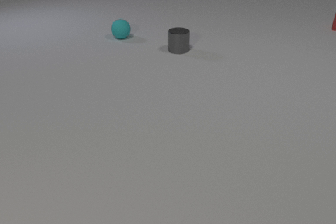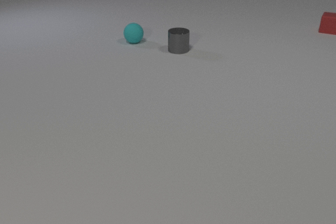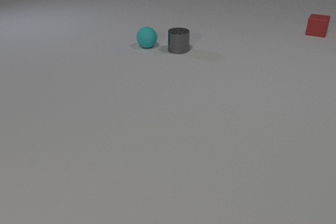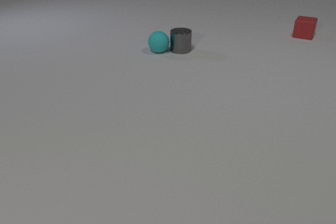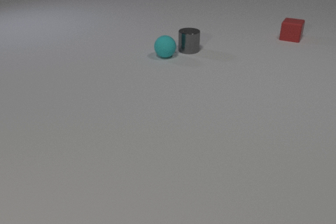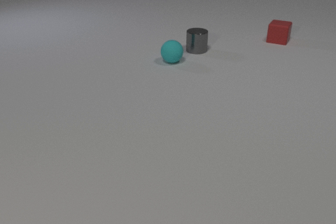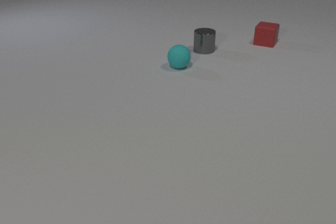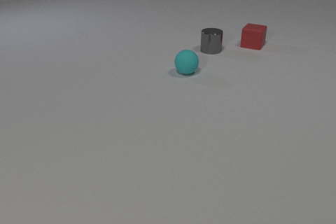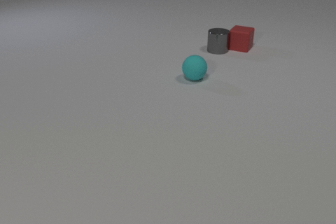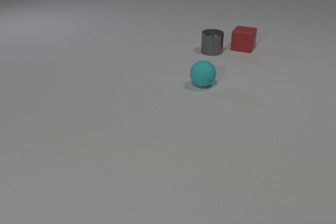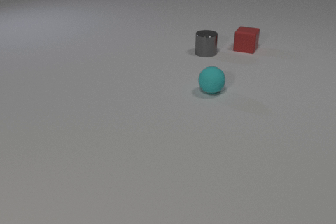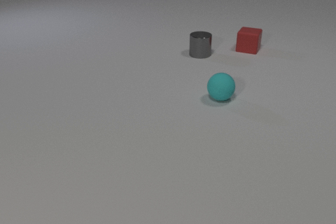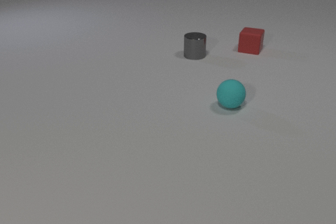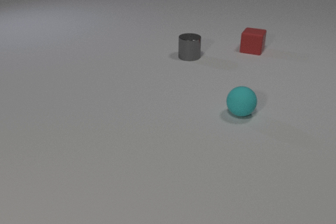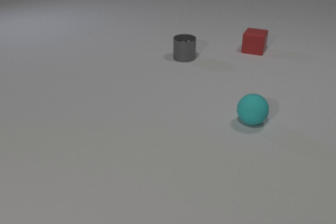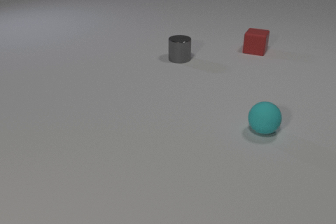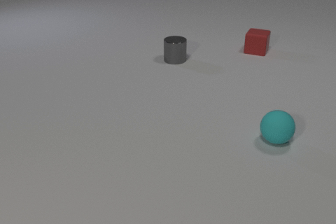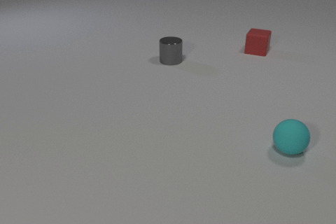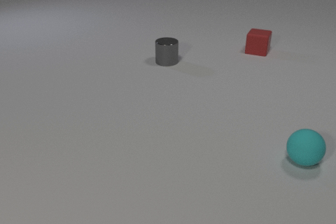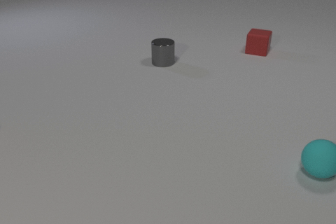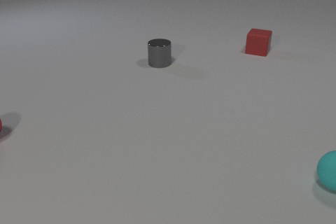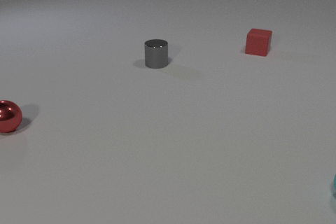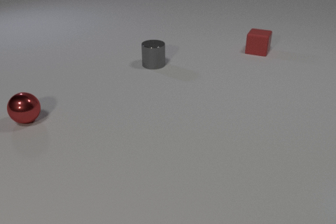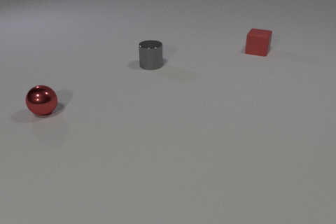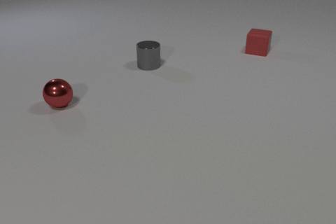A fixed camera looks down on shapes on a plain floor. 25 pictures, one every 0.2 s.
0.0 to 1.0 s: The cyan rubber sphere rolls toward the camera and to the right. The gray metal cylinder slides to the right. The red rubber cube slides toward the camera and to the left. The cyan rubber sphere and the gray metal cylinder collide.
1.0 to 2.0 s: The cyan rubber sphere rolls toward the camera and to the right. The gray metal cylinder slides to the right and toward the camera. The red rubber cube slides toward the camera and to the left. The gray metal cylinder and the red rubber cube collide.
2.0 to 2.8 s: The cyan rubber sphere rolls toward the camera and to the right. The gray metal cylinder slides to the left and toward the camera. The red rubber cube slides to the right.
2.8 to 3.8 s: The cyan rubber sphere rolls toward the camera and to the right. The gray metal cylinder slides to the left and toward the camera.
3.8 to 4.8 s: The cyan rubber sphere rolls to the right and toward the camera, leaves at the right edge. The gray metal cylinder slides to the left and toward the camera. The red metal sphere comes in at the left edge, rolls to the right and away from the camera.
What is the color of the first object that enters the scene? red.
What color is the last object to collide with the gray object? red.
What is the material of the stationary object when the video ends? rubber.
